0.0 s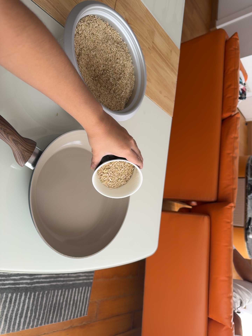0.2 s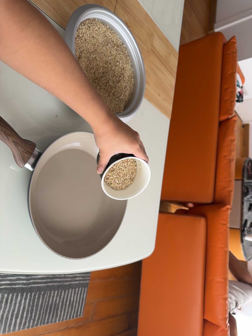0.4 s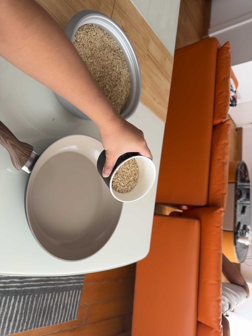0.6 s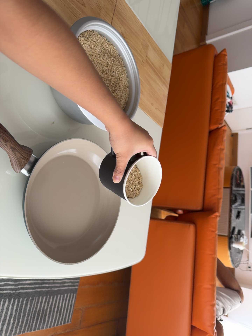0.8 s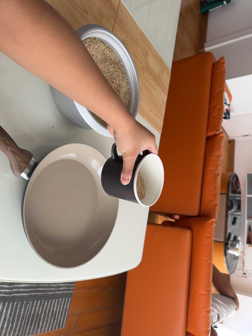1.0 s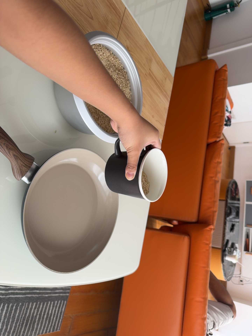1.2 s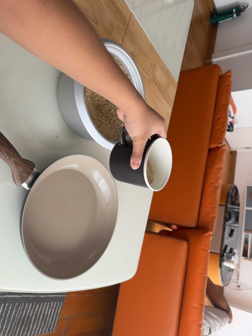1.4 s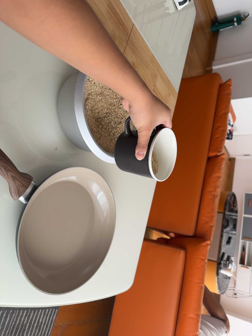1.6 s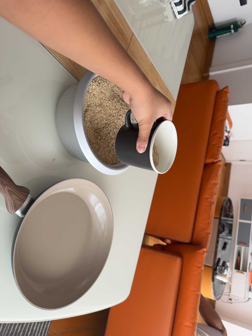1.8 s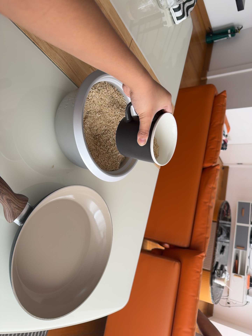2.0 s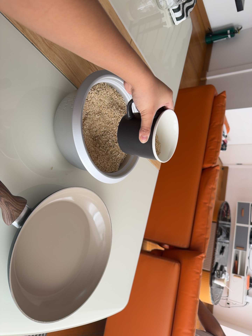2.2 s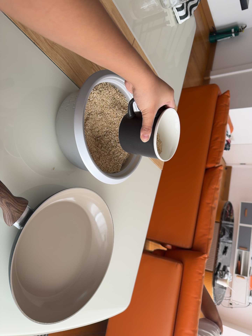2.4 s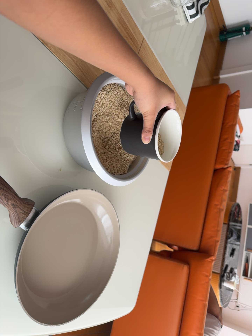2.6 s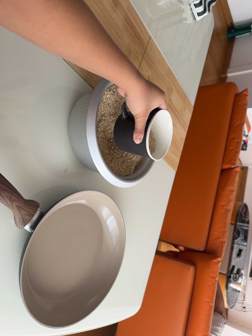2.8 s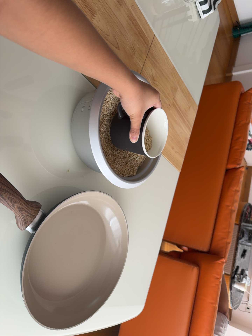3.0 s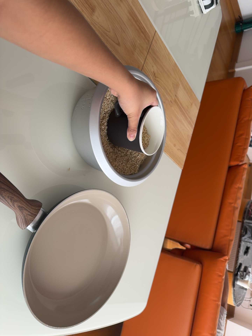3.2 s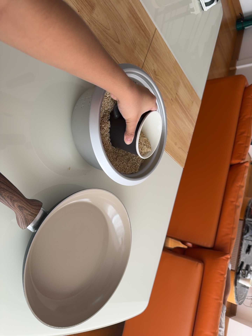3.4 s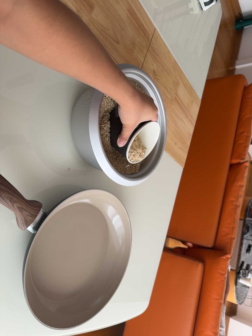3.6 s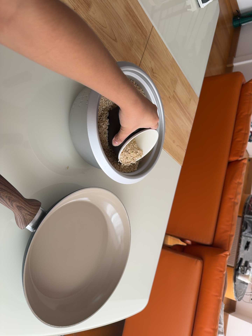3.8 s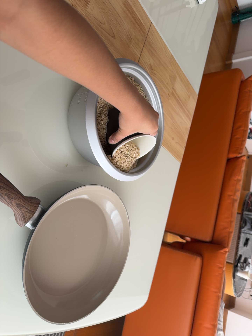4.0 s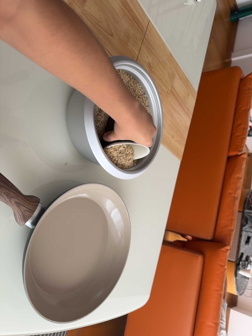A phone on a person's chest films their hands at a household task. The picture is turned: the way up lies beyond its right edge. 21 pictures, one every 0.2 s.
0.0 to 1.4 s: The camera travels toward the top of its view, about 7 cm, so close, fixed things drift downward.
1.4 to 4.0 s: The camera travels forward, about 7 cm, so what stands in front looms larger.
The film runs backward here.
